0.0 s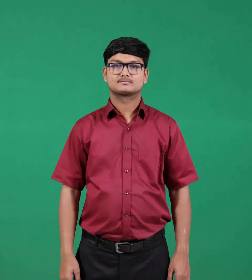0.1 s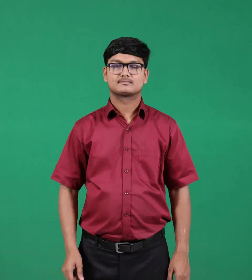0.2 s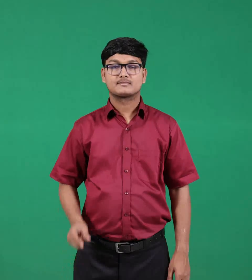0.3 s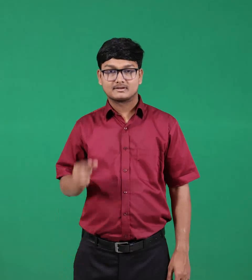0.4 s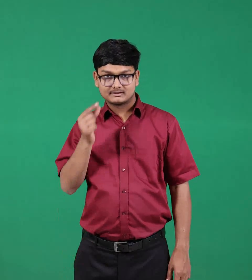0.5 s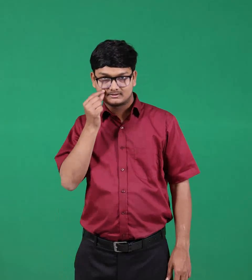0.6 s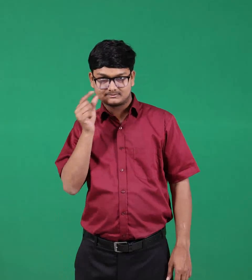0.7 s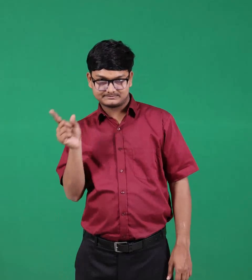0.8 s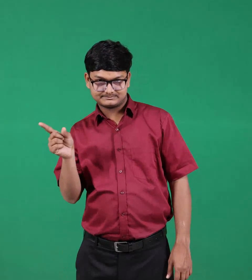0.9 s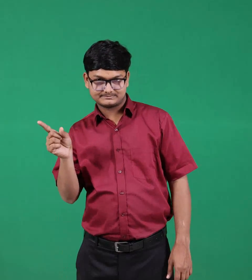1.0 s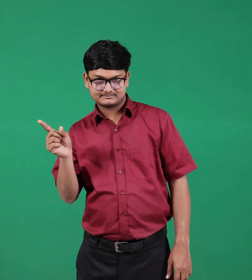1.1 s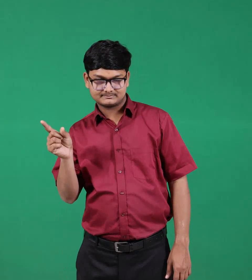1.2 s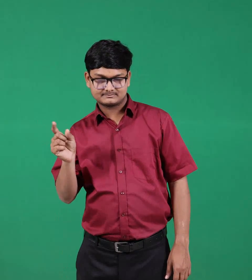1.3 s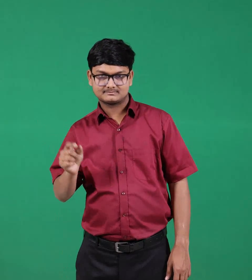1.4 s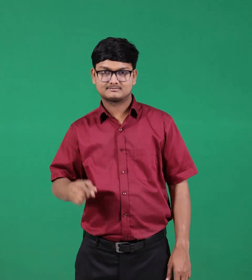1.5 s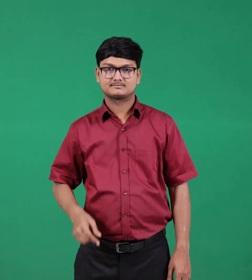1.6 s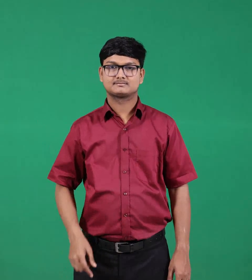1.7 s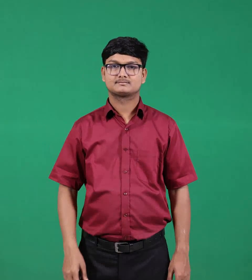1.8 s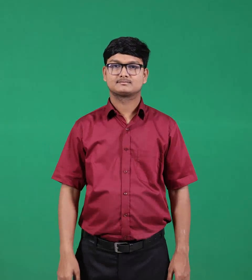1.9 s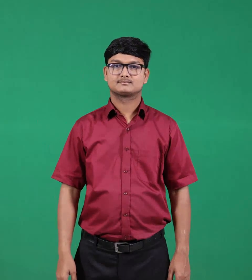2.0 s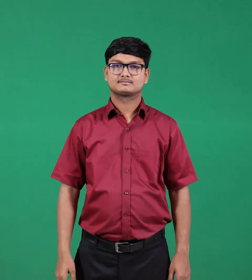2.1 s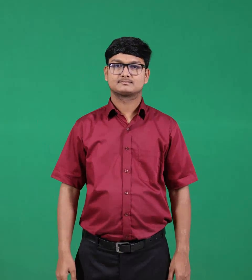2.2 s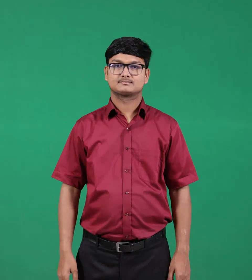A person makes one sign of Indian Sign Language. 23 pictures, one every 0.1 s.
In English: he
